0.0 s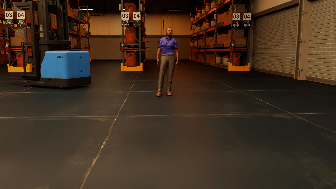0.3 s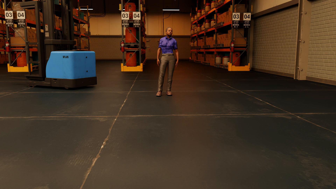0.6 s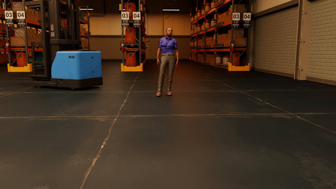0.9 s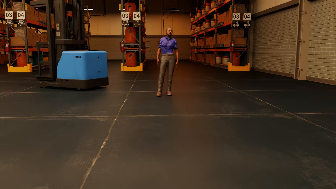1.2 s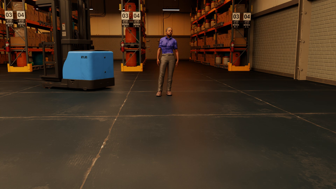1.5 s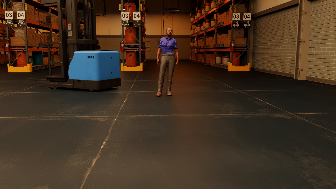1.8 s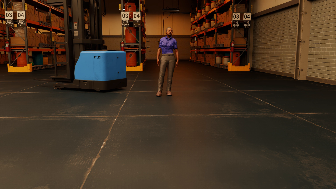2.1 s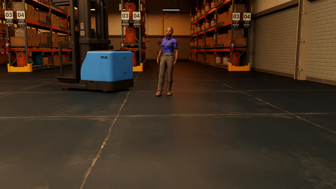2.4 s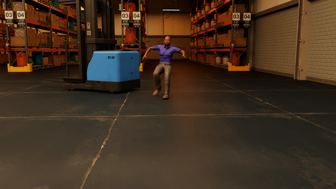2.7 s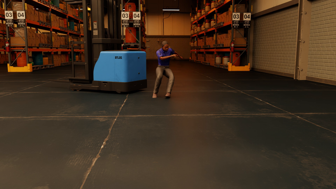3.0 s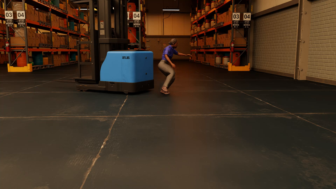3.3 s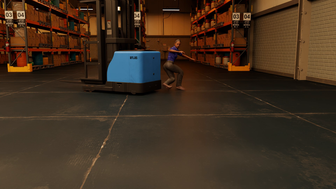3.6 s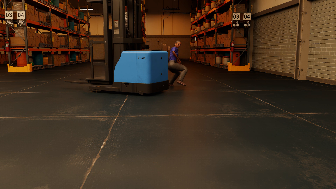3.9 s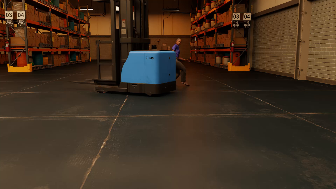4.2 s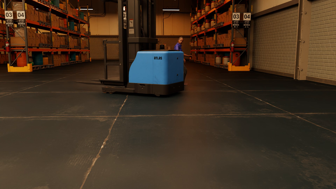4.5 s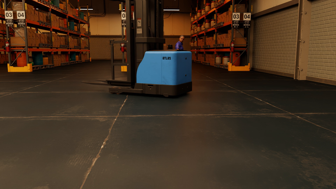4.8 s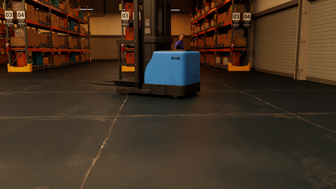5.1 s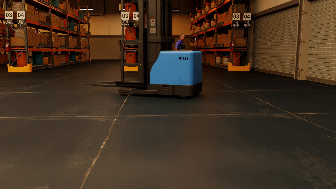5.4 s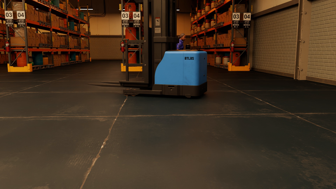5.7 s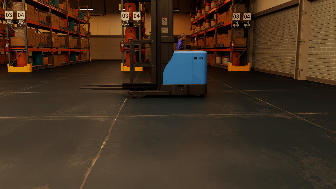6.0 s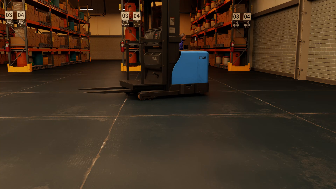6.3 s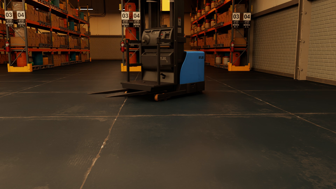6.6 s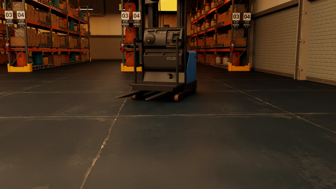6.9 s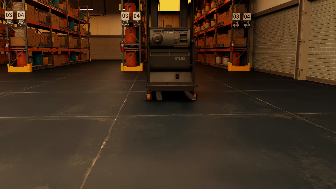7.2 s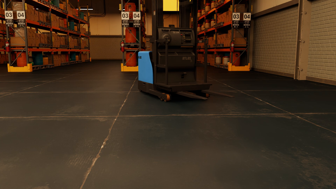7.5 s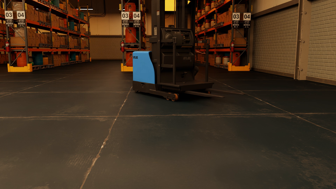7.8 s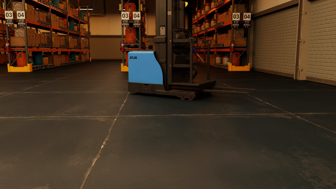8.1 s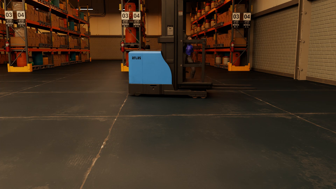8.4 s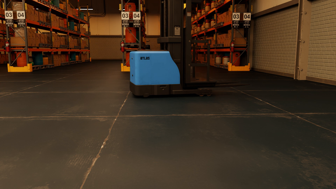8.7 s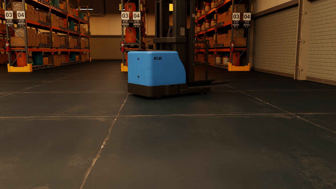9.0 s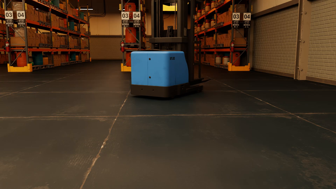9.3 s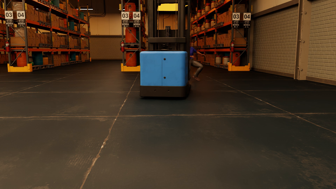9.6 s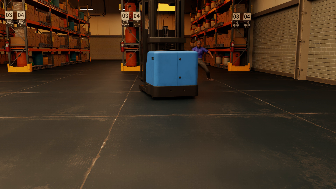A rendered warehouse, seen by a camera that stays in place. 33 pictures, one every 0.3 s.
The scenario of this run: Near miss between a forklift and a person.
